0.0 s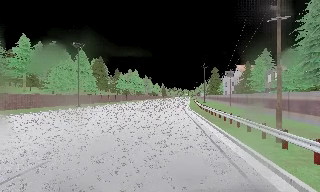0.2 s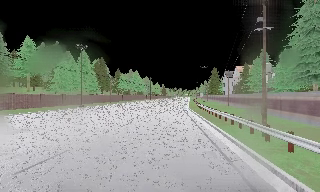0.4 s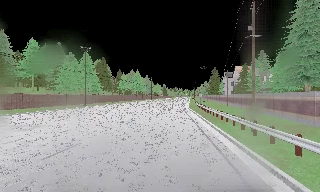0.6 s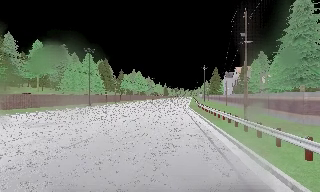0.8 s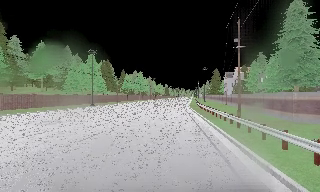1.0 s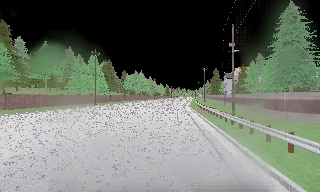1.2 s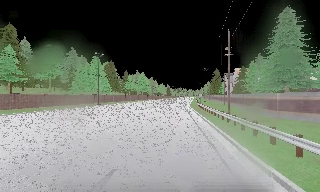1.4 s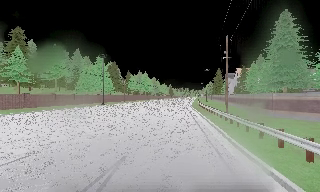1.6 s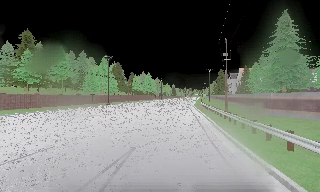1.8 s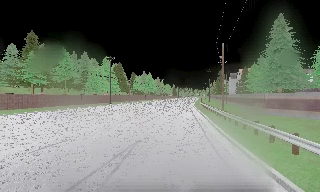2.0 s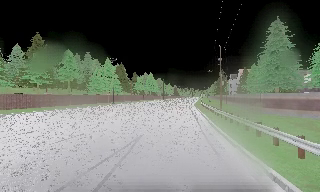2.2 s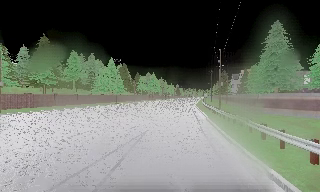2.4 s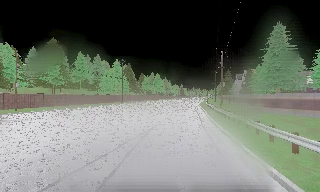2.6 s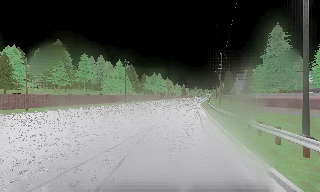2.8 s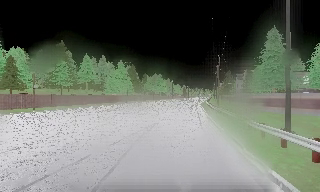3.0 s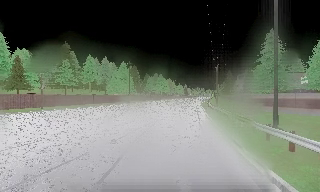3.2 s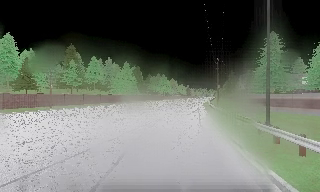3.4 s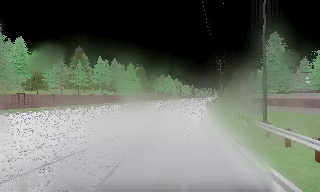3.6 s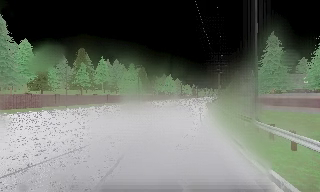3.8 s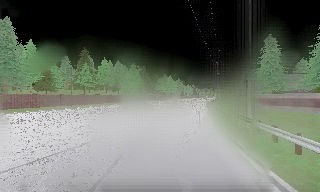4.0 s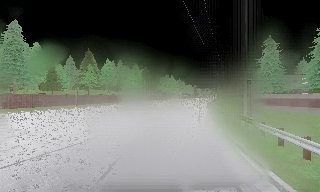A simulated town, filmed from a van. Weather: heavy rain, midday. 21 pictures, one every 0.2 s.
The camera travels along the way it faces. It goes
backward.
0.0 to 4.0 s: The scene slides to the right, as the camera pans about 10 degrees to its left. It travels backward, about 20 m, so what stands in front gets smaller.
The film runs backward here.
